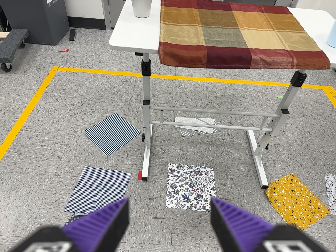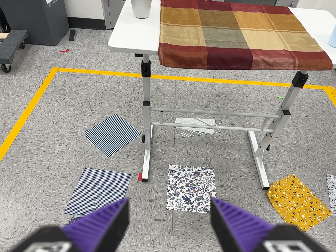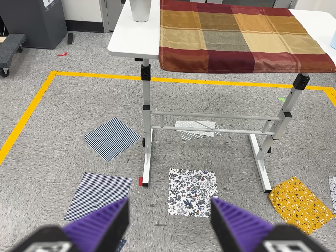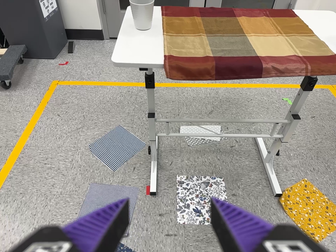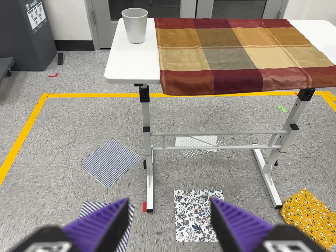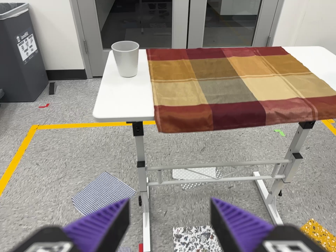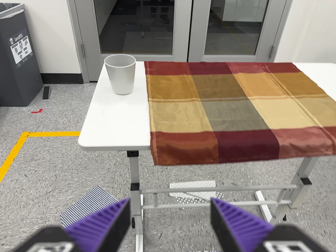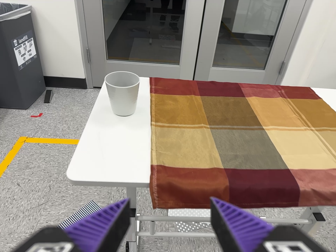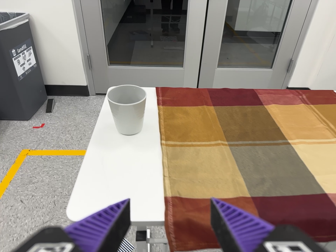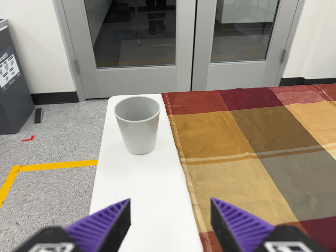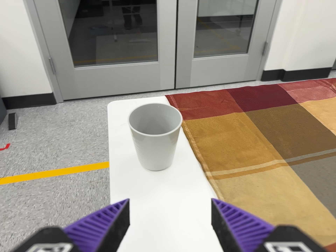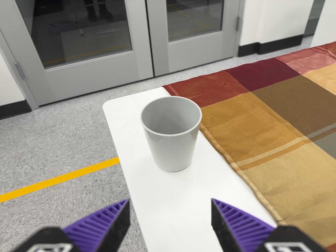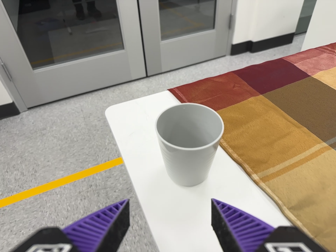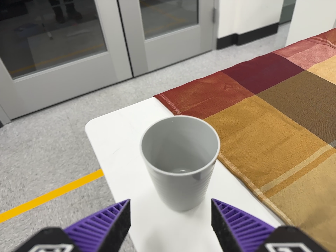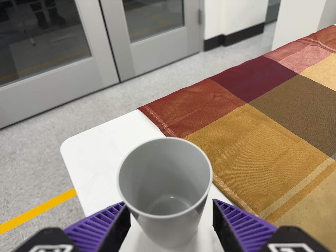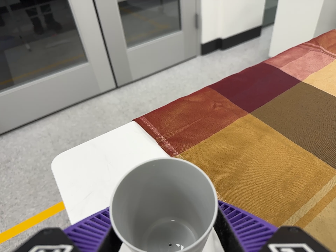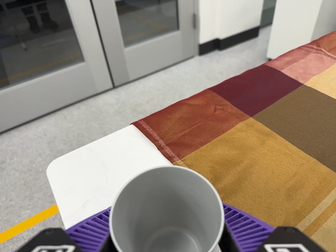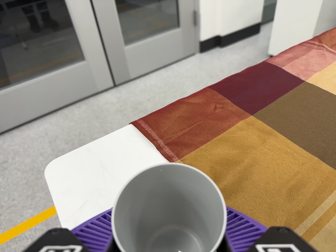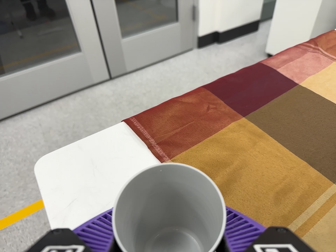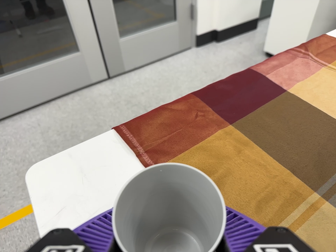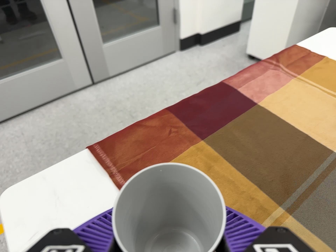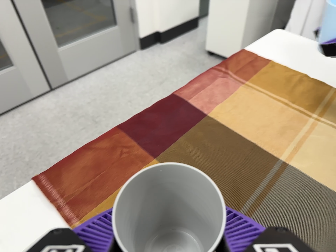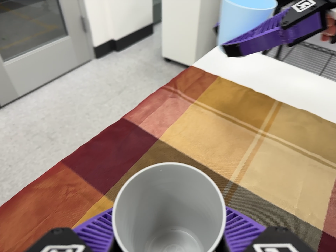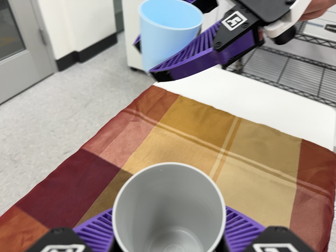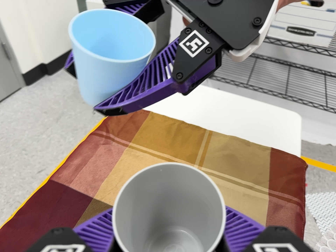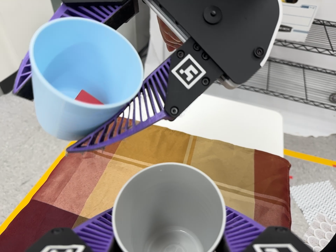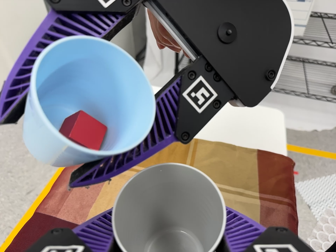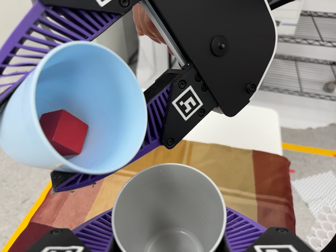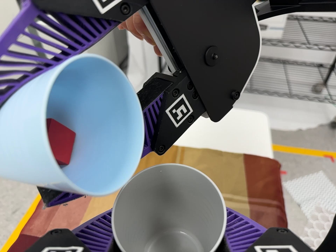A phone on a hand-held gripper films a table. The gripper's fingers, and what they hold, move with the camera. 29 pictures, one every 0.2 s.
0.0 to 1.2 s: The camera travels forward and toward the top of its view, about 28 cm, so what stands in front looms larger. Its aim tips toward the top of its view by about 10 degrees, and the scene shifts downward.
1.2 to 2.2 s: The camera pans to its right by about 10 degrees. It travels forward, to its left and toward the top of its view, about 38 cm, so what stands in front looms larger. It rolls about its line of sight by about 15 degrees, and the scene rotates counterclockwise.
2.2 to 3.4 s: The camera travels forward and toward the top of its view, about 16 cm, so what stands in front looms larger. It rolls about its line of sight by about 10 degrees, and the scene rotates counterclockwise.
3.4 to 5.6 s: The camera pans to its right by about 35 degrees. It travels toward the top of its view and to its right, about 26 cm, so close, fixed things drift downward. It rolls about its line of sight by about 30 degrees, and the scene rotates counterclockwise.
The film runs forward here.
